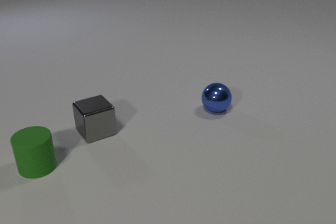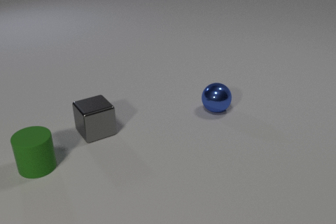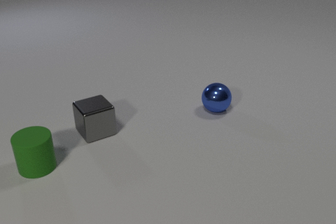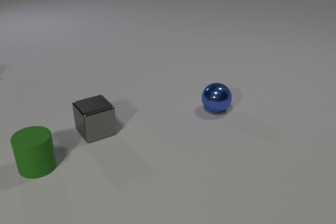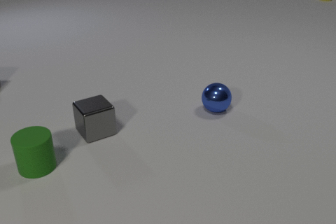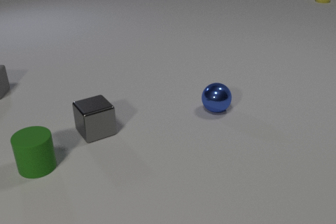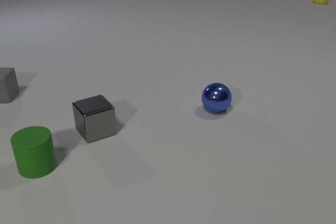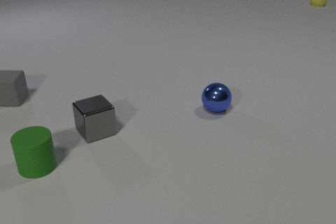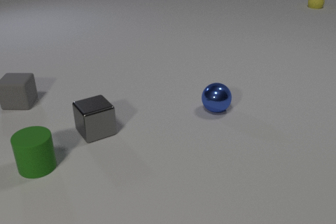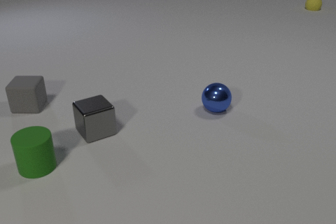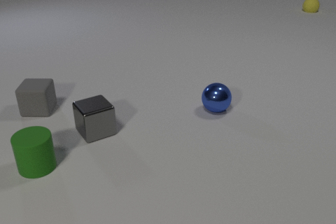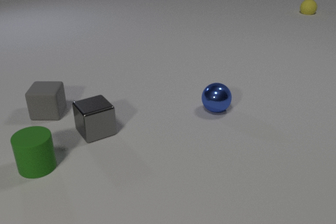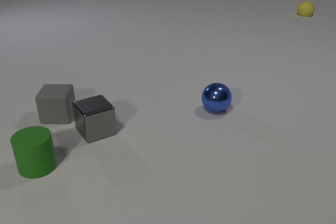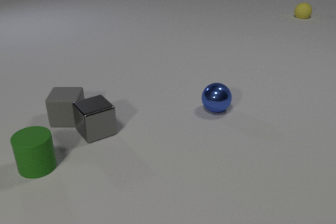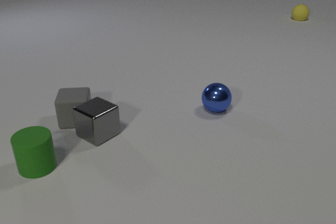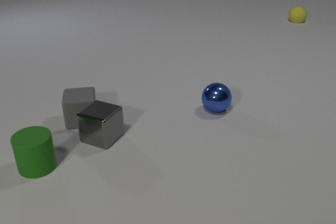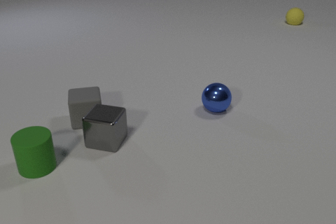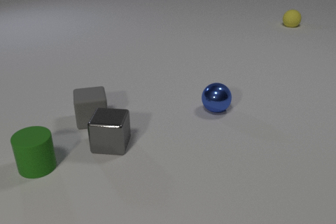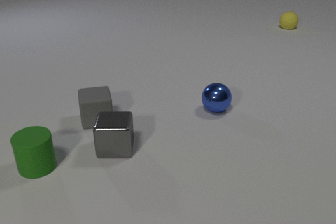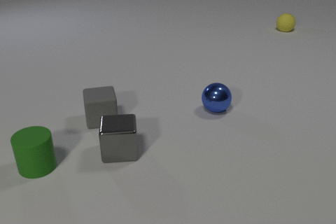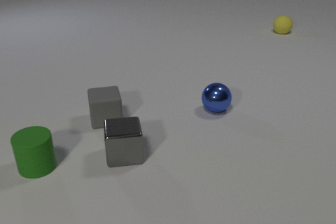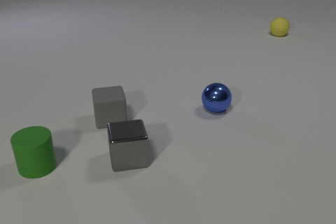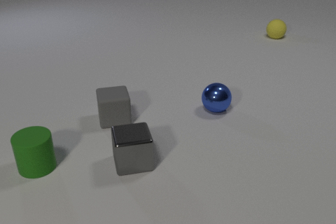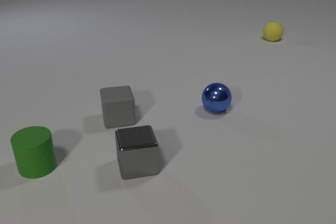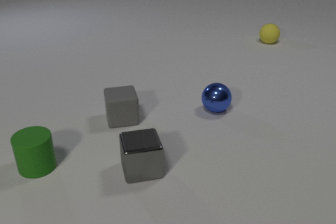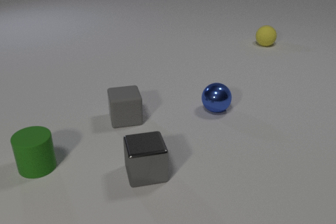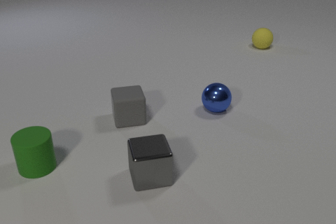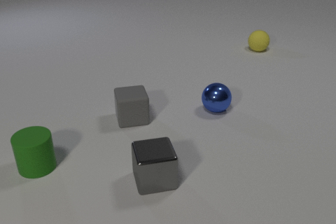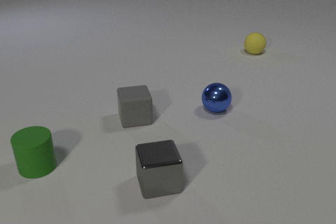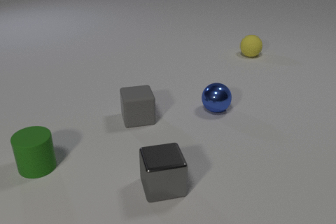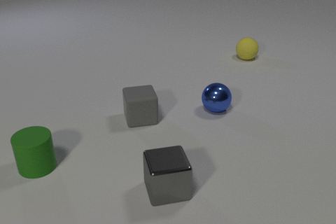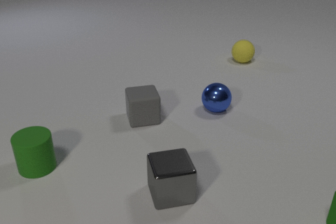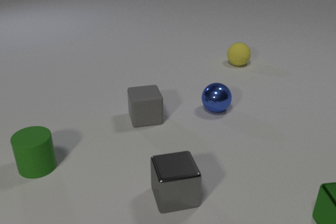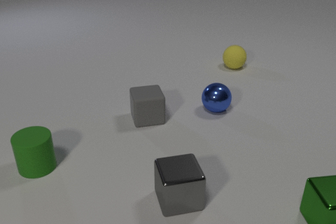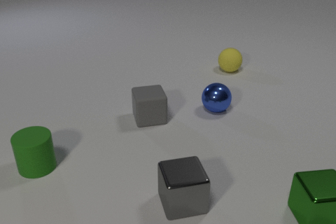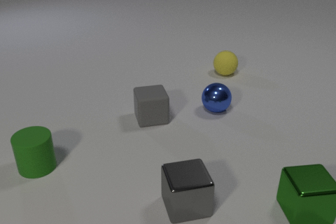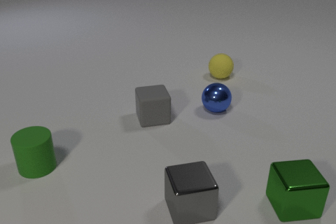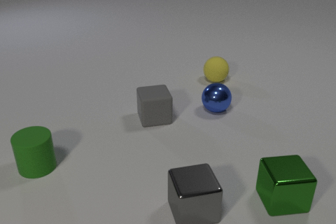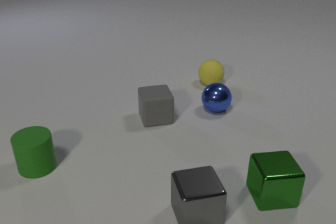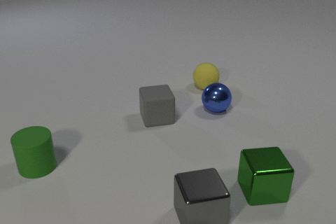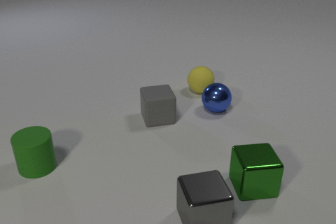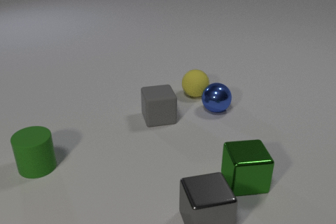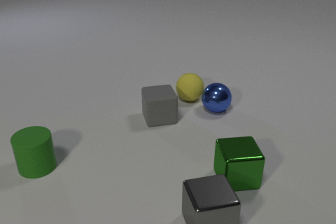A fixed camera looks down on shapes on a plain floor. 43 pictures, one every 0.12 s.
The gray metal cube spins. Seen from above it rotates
counterclockwise.
The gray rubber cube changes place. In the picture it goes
to the right.
0.00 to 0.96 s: The gray rubber cube comes in at the left edge, slides toward the camera and to the right. The yellow rubber sphere comes in at the top edge, rolls toward the camera.
0.96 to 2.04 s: The gray rubber cube slides to the right and toward the camera. The gray metal cube slides toward the camera and to the right, spins so that its near face slides to the right, counterclockwise seen from above. The yellow rubber sphere rolls toward the camera. The gray rubber cube and the gray metal cube collide.
2.04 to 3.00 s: The gray rubber cube slides to the right. The gray metal cube slides toward the camera and to the right, spins so that its near face slides to the right, counterclockwise seen from above. The yellow rubber sphere rolls toward the camera.
3.00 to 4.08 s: The gray rubber cube slides to the right. The gray metal cube slides toward the camera and to the right. The yellow rubber sphere rolls toward the camera and to the left. The green metal cube comes in at the right edge, slides to the left.
4.08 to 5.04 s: The gray rubber cube slides to the right. The gray metal cube slides toward the camera and to the right. The yellow rubber sphere rolls toward the camera and to the left. The green metal cube slides to the left and away from the camera.
How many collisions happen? 1.
What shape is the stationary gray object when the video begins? cube.
What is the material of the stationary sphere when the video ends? metal.
